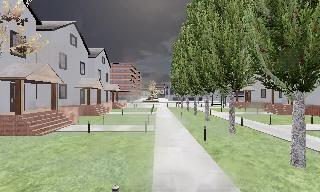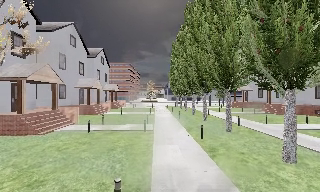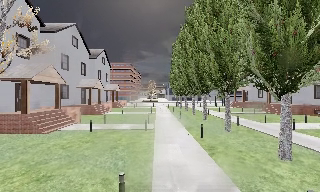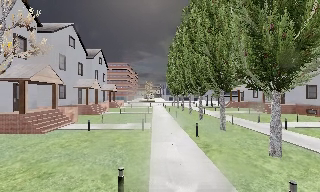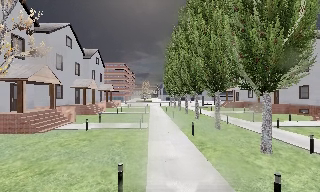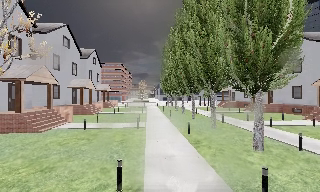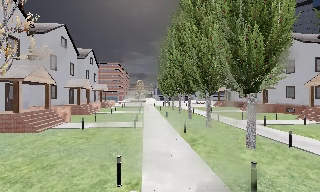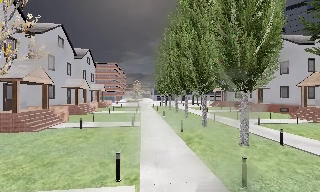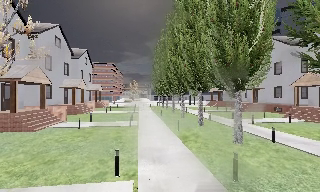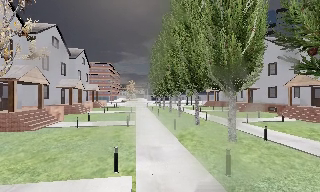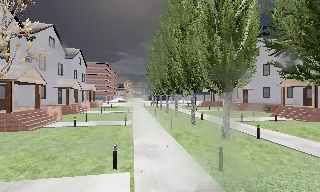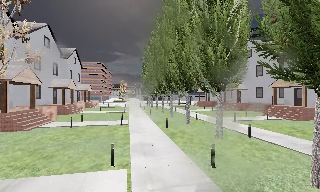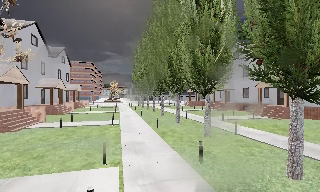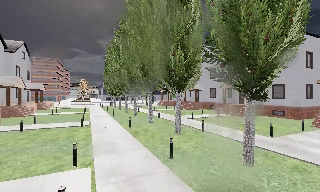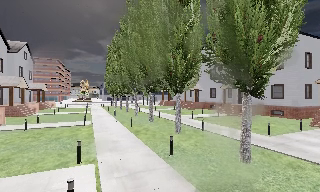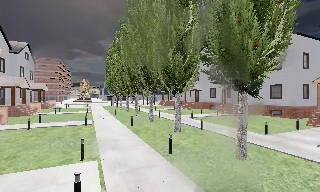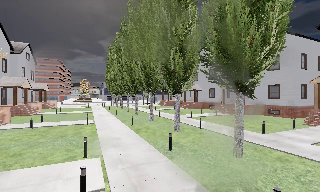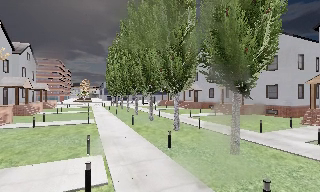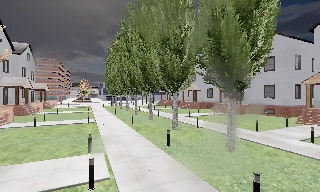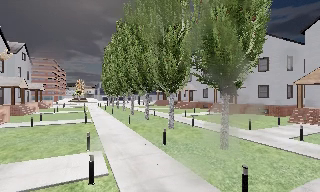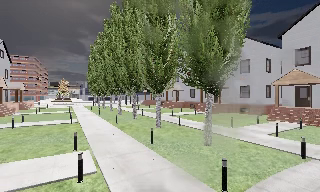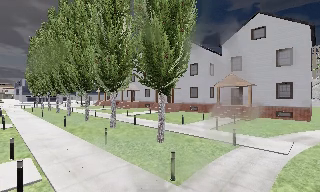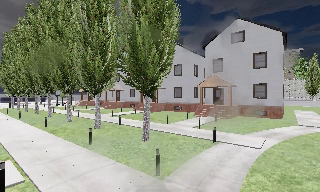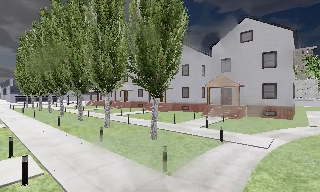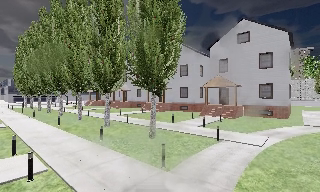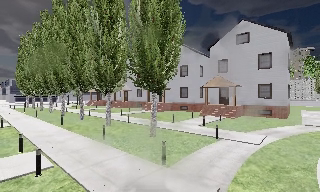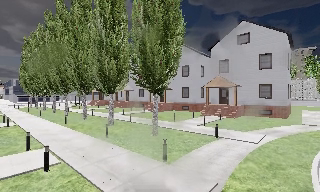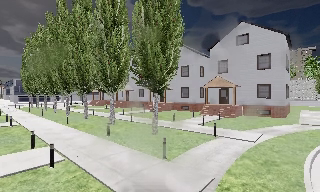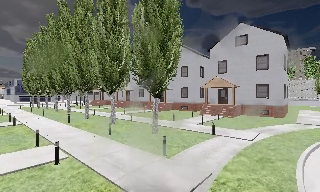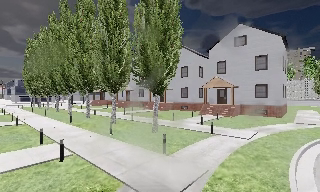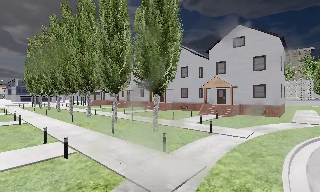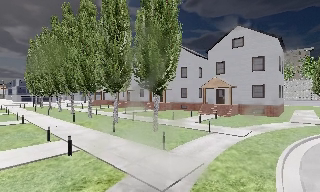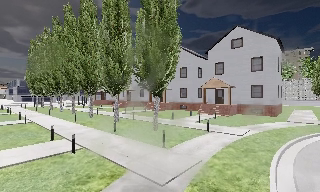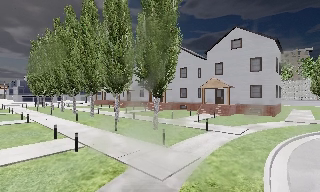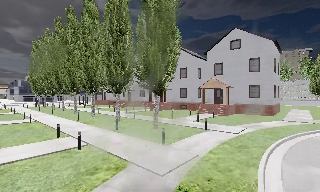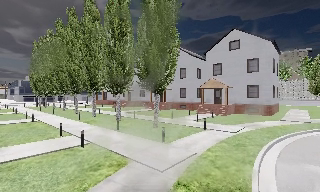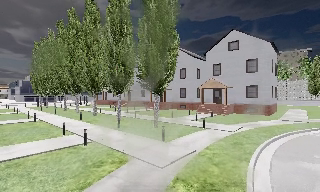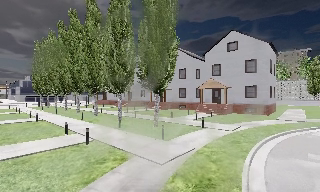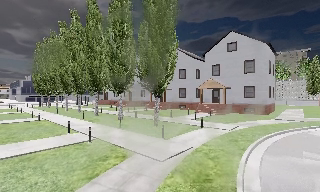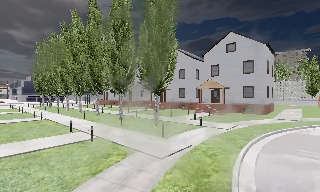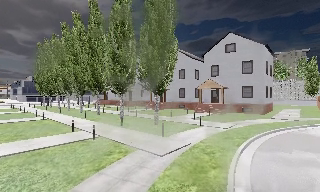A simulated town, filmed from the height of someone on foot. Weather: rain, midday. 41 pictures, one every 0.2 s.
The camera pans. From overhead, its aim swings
clockwise.
The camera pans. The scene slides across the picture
to the left.
0.0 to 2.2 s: The camera pans to its right, which is clockwise from overhead, by about 10 degrees. It travels backward, about 3 m, so what stands in front gets smaller.
2.2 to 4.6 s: The camera swings to its right by about 35 degrees, and the scene slides to the left. It travels backward, about 3.5 m.
4.6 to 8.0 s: The camera travels backward, about 4.5 m, so what stands in front gets smaller.
The film runs backward here.
